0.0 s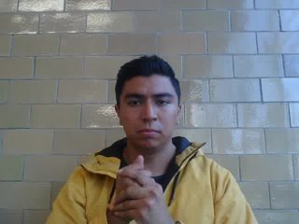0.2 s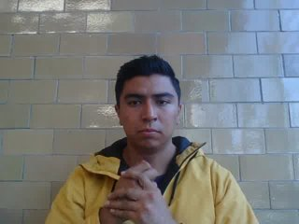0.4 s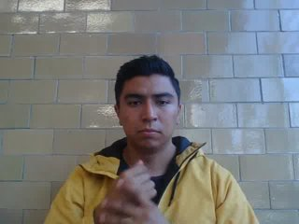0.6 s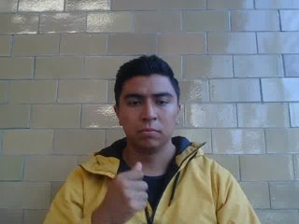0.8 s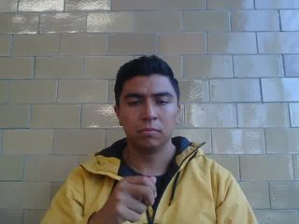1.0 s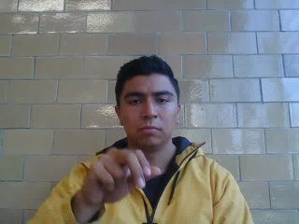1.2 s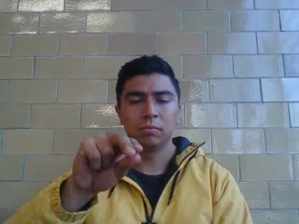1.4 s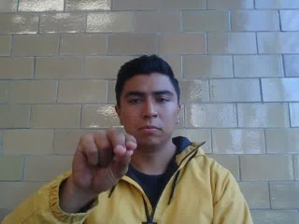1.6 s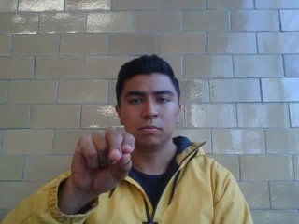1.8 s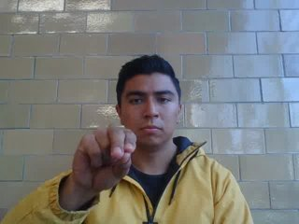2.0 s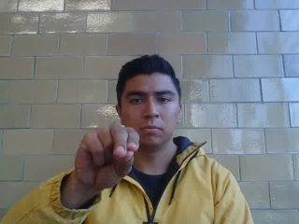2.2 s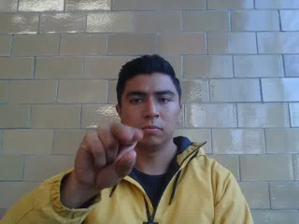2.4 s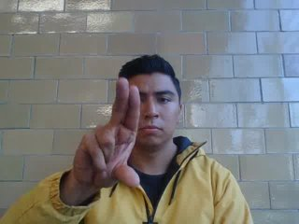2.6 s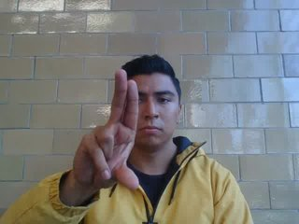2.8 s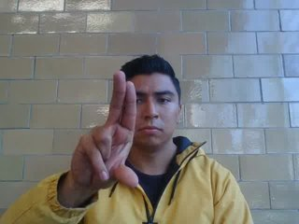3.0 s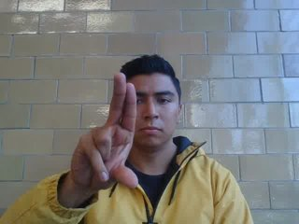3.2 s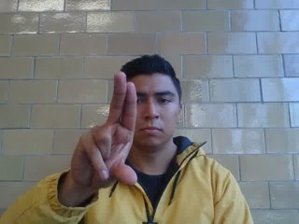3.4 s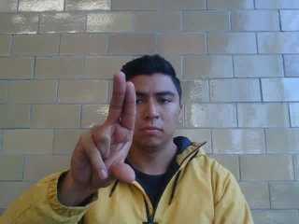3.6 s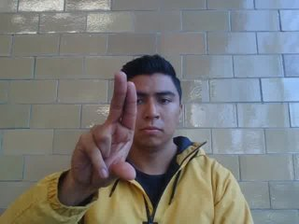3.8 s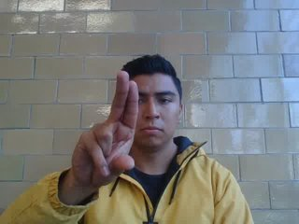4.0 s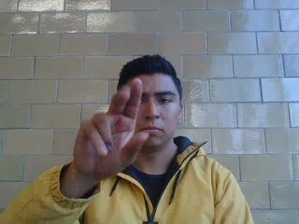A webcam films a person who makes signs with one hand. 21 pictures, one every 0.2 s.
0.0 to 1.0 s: Non-gesture.
1.1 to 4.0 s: Zoom in.
